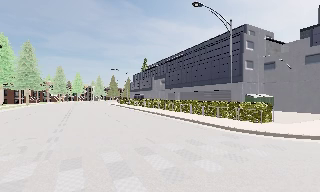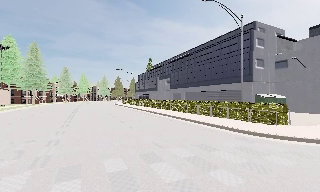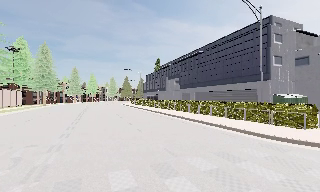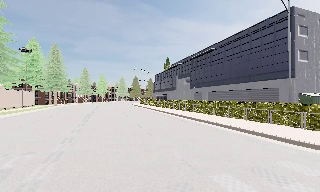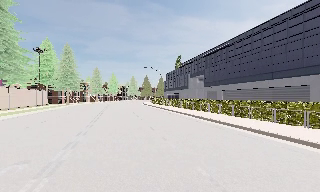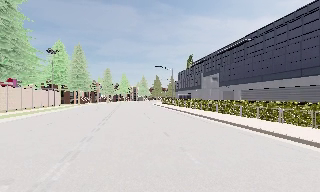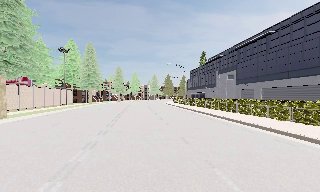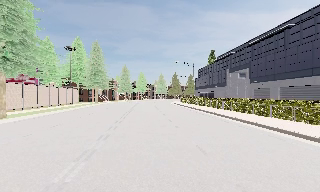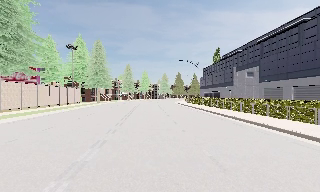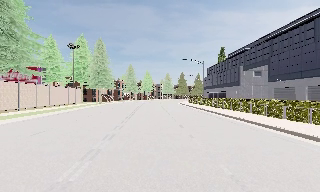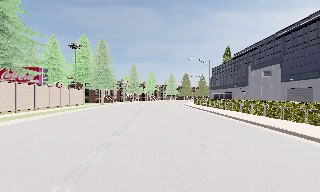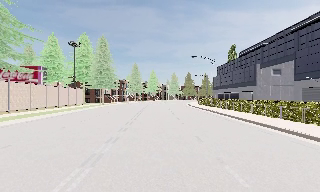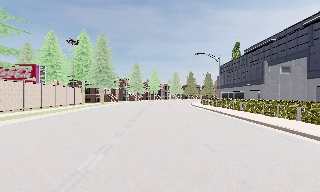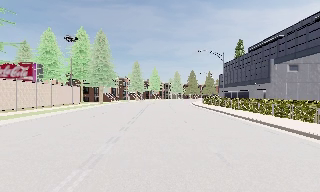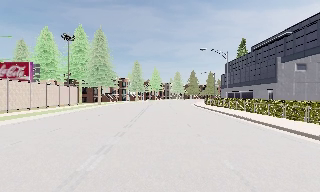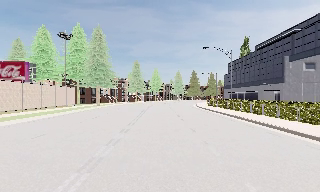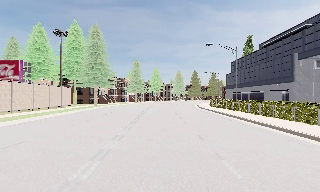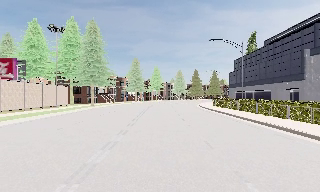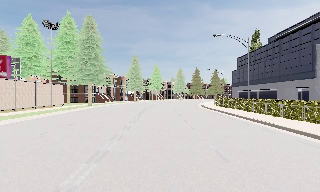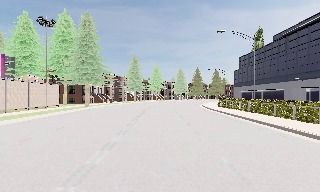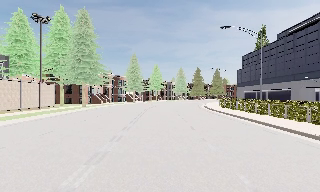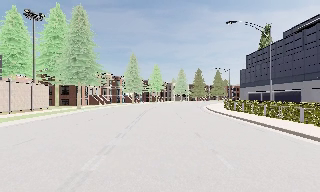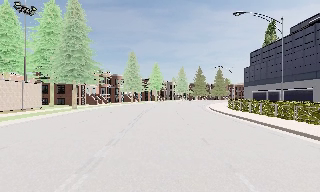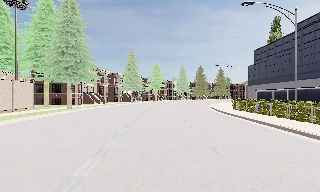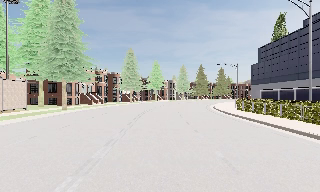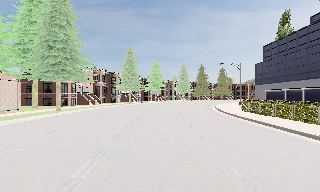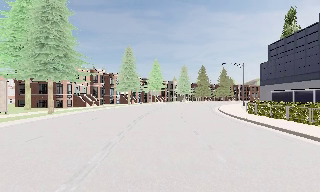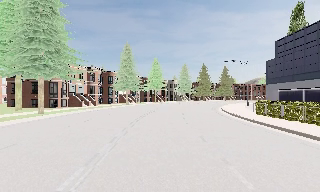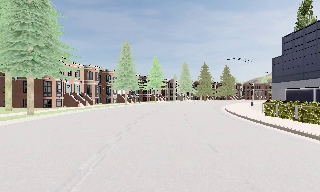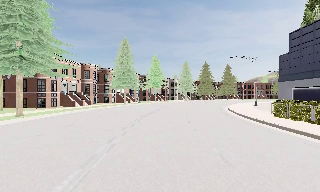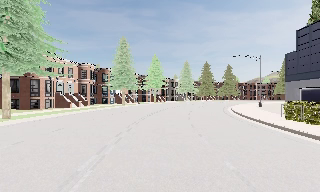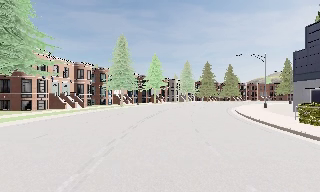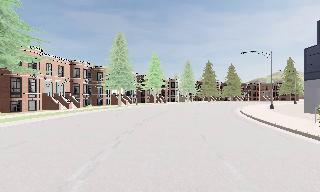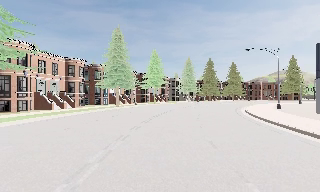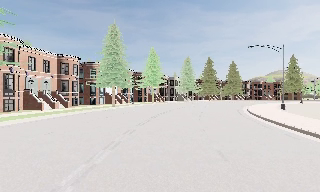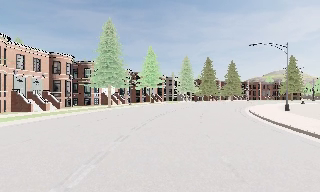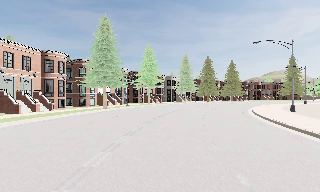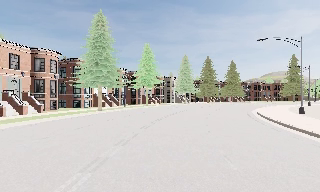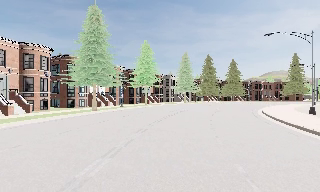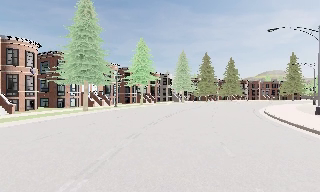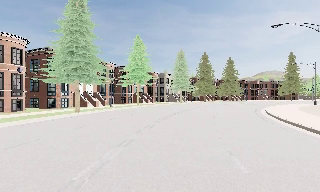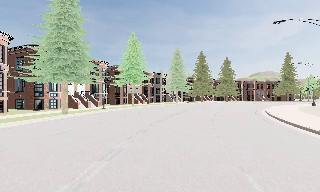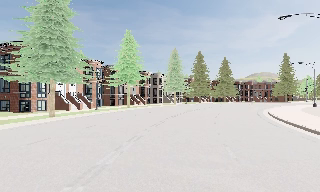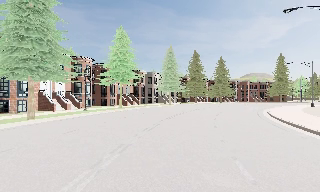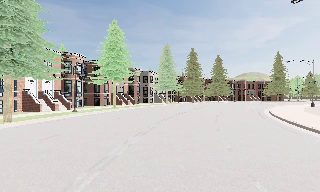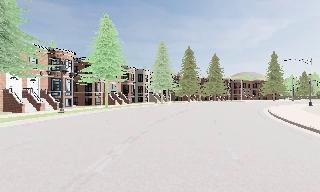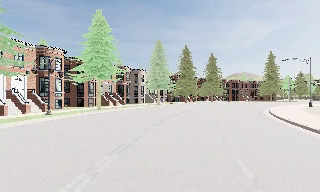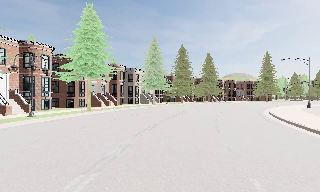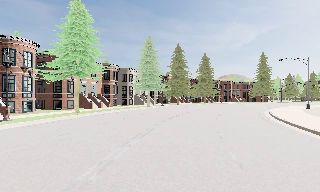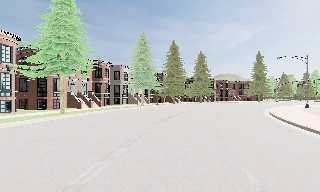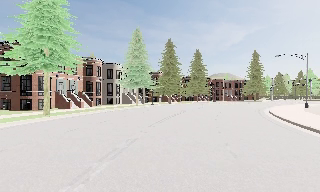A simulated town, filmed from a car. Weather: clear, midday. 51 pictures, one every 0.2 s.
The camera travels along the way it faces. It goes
forward.
0.0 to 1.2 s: The scene slides to the right, as the camera pans about 20 degrees to its left. It travels forward, about 6 m, so what stands in front looms larger. It gains speed.
1.2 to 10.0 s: The camera pans to its right, which is clockwise from overhead, by about 10 degrees. It travels forward, about 50 m, so what stands in front looms larger.
The film runs forward here.
